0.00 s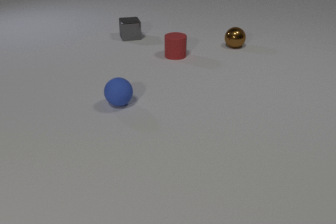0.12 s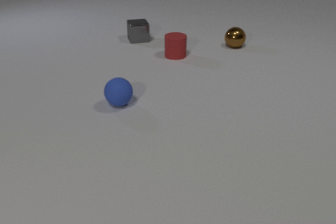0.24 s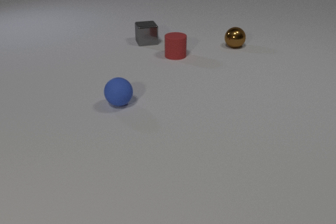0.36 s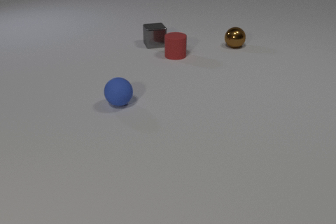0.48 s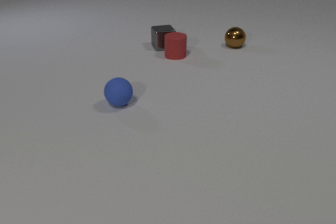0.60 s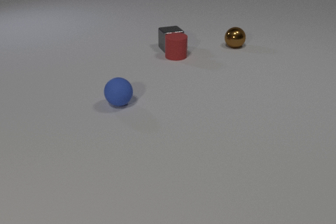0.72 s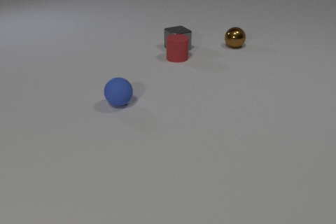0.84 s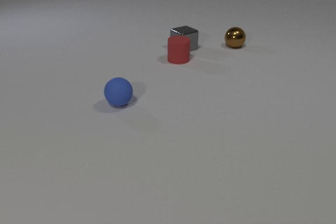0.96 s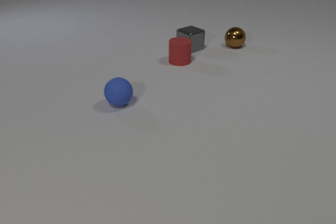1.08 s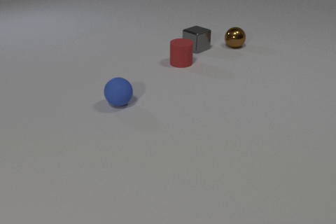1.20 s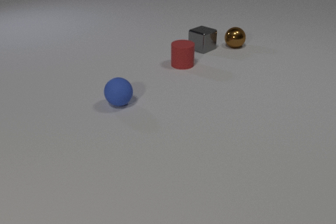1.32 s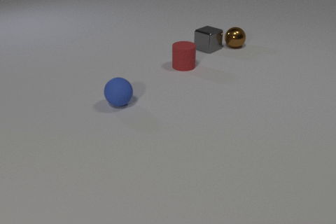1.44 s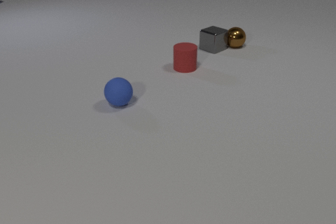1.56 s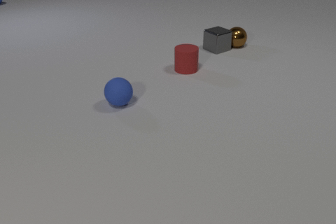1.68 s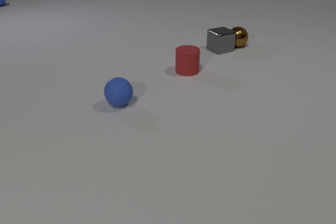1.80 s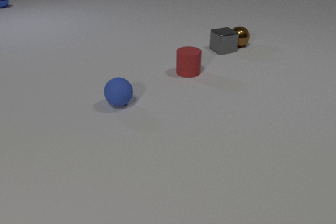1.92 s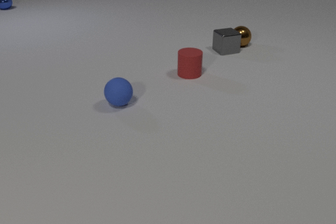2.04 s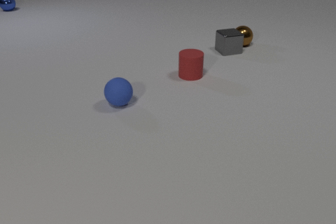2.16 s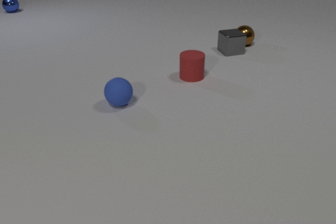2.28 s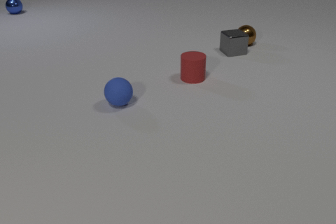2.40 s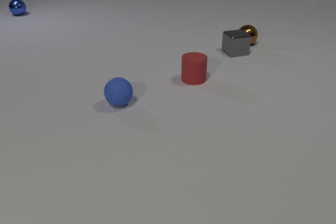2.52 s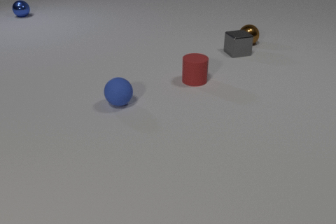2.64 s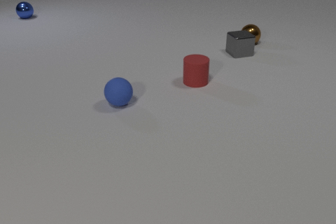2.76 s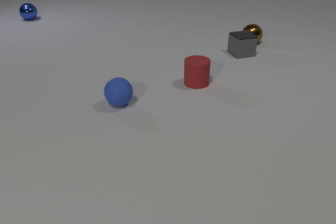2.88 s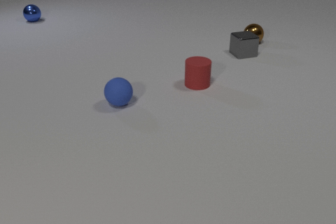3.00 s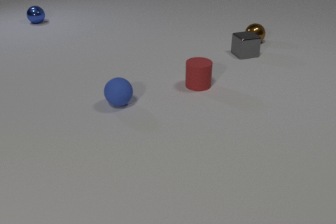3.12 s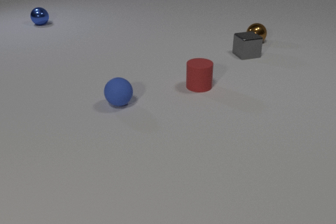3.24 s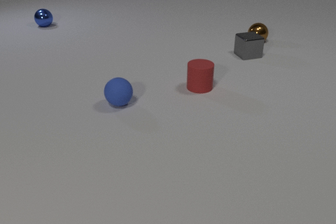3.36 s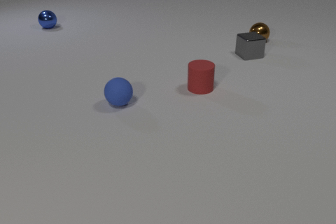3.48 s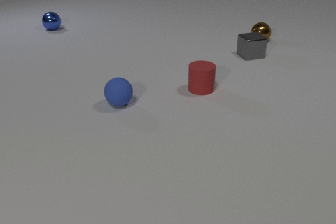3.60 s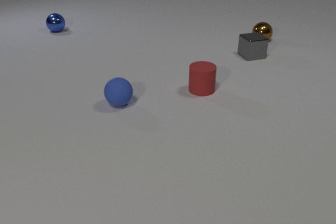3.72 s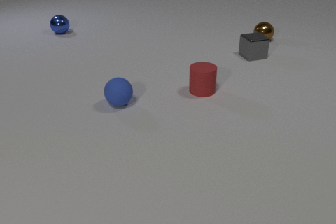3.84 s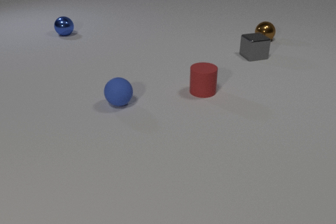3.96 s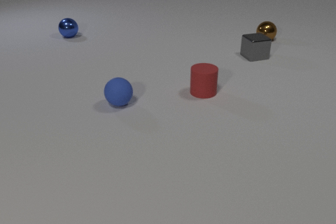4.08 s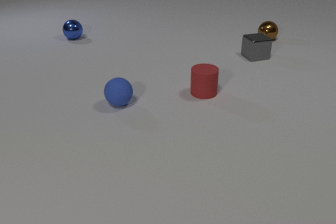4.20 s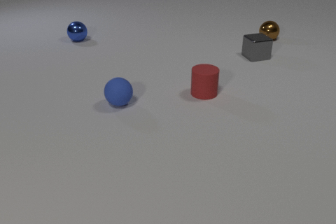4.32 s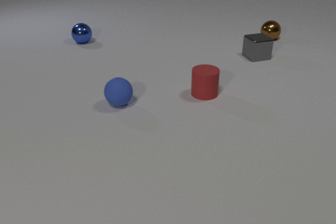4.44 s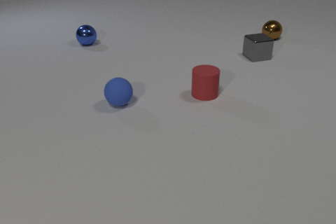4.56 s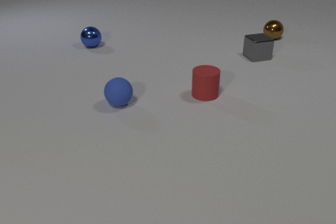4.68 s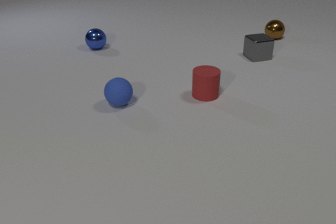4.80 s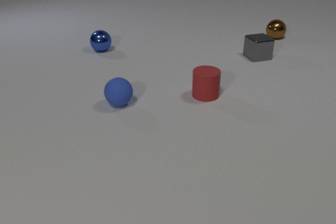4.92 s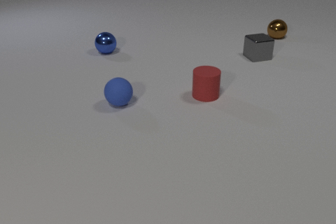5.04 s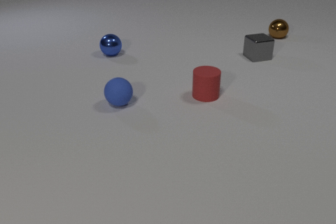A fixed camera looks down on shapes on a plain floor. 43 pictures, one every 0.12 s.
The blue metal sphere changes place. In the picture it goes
toward the camera.
The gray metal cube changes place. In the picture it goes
to the right.
0.00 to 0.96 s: The gray metal cube slides to the right and toward the camera, spins so that its near face slides to the right, counterclockwise seen from above. The red rubber cylinder slides toward the camera. The gray metal cube and the red rubber cylinder collide.
0.96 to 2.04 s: The gray metal cube slides to the right, spins clockwise seen from above by about 15 degrees, its near face sliding to the left. The red rubber cylinder slides toward the camera. The blue metal sphere comes in at the left edge, rolls toward the camera and to the right. The brown metal sphere rolls to the right and away from the camera. The gray metal cube and the brown metal sphere collide.
2.04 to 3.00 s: The gray metal cube slides to the right. The red rubber cylinder slides toward the camera. The blue metal sphere rolls toward the camera and to the right. The brown metal sphere rolls to the right and away from the camera.
3.00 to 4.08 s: The gray metal cube slides to the right. The red rubber cylinder slides toward the camera. The blue metal sphere rolls toward the camera and to the right. The brown metal sphere rolls to the right and away from the camera.
4.08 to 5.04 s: The red rubber cylinder slides toward the camera. The blue metal sphere rolls toward the camera and to the right. The brown metal sphere rolls to the right and away from the camera.
How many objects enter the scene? 1.
How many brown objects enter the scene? 0.
What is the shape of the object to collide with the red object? cube.
